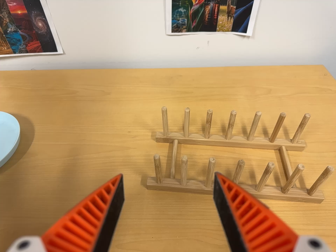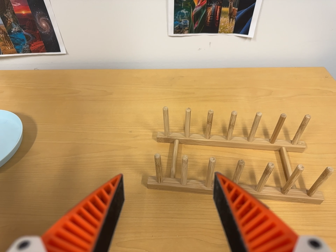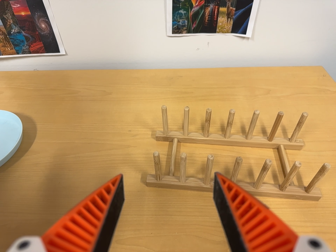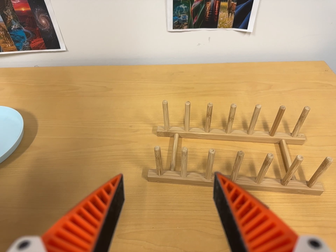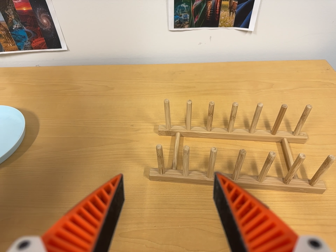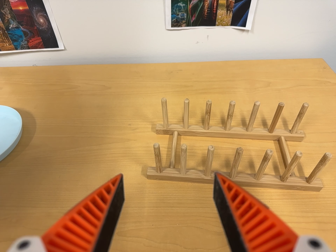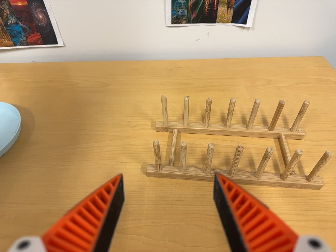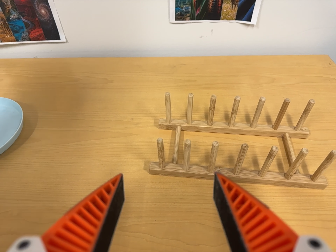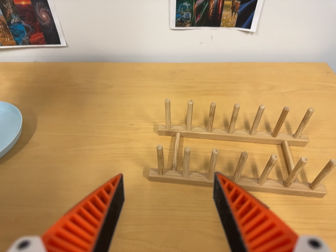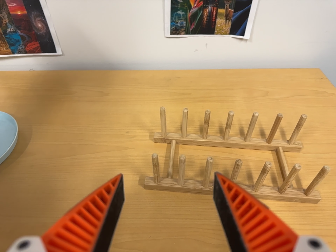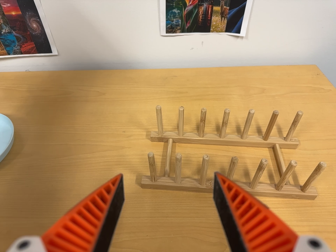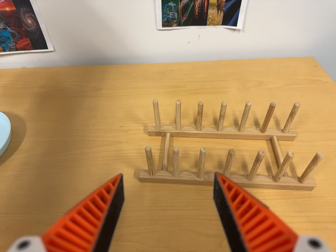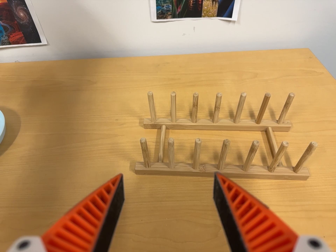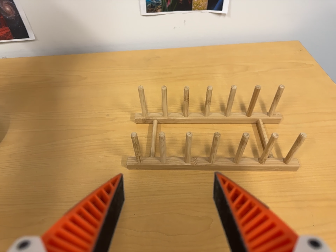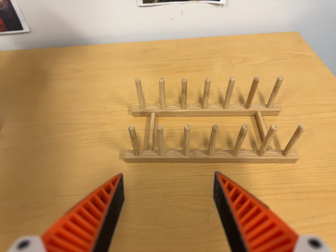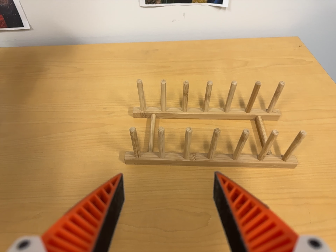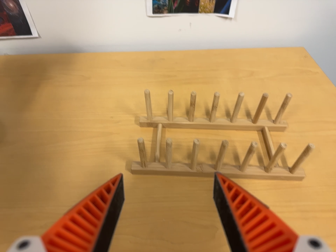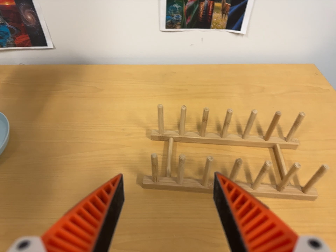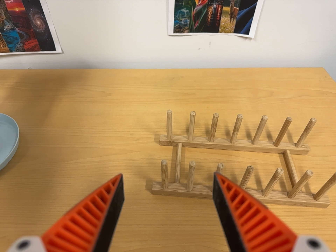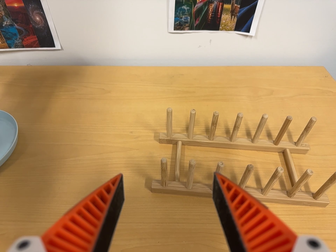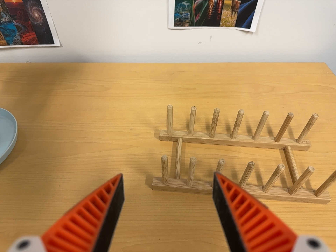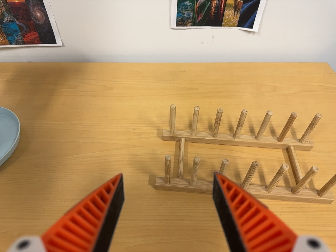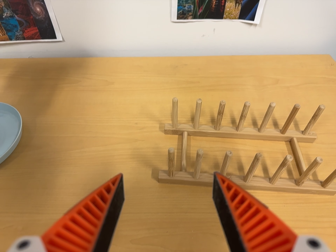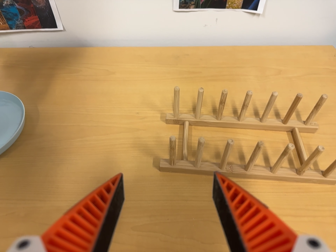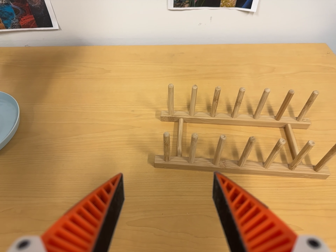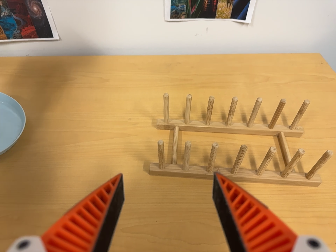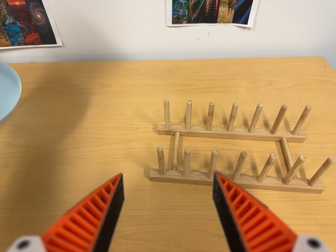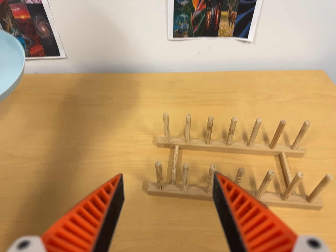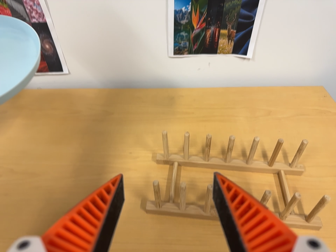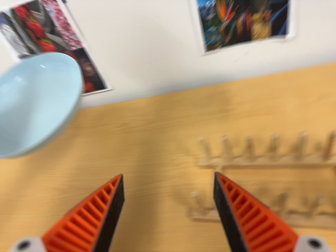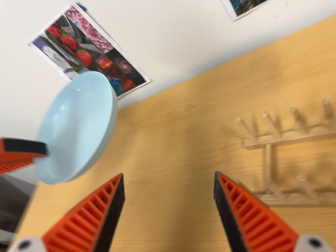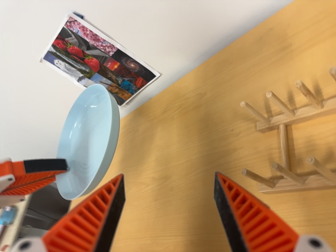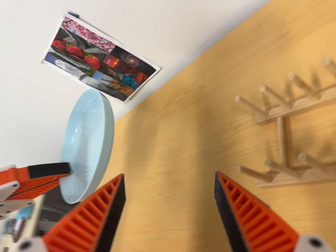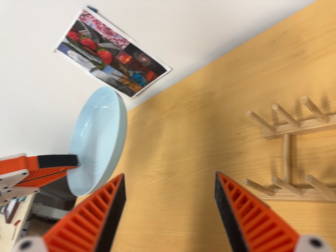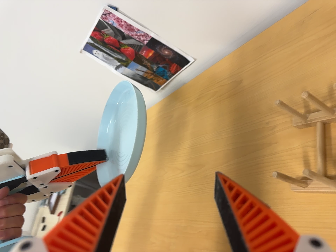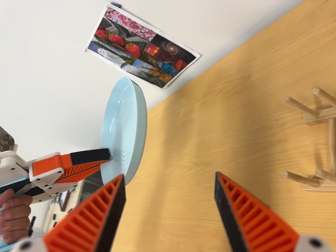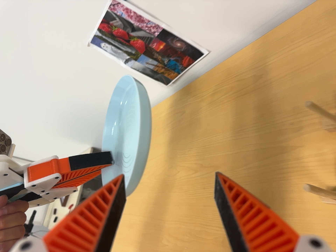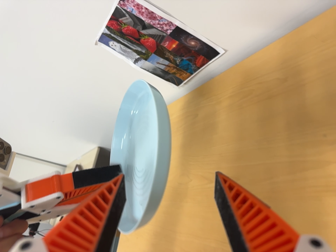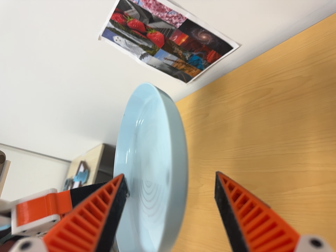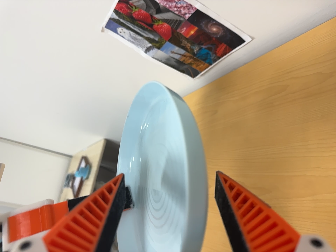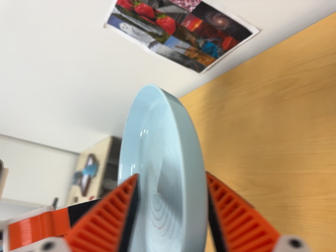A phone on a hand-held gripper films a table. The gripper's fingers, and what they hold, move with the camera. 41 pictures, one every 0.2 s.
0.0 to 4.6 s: The camera shifts only a little, or ends up much as it began.
4.6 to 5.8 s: The camera pans to its left by about 15 degrees. It travels to its right and toward the top of its view, about 10 cm. It rolls about its line of sight by about 10 degrees, and the scene rotates counterclockwise.
5.8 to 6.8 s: The camera pans to its left by about 30 degrees. It travels to its right and toward the top of its view, about 14 cm. Its aim tips toward the bottom of its view by about 15 degrees. It rolls about its line of sight by about 20 degrees, and the scene rotates counterclockwise.
6.8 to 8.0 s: The camera travels forward and toward the top of its view, about 18 cm, so what stands in front looms larger.
The film runs forward here.
